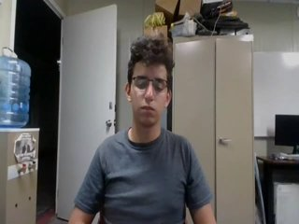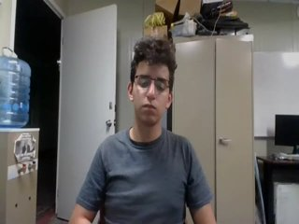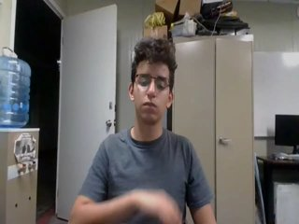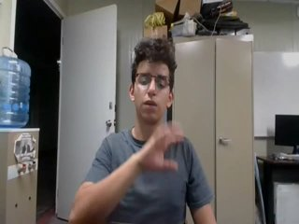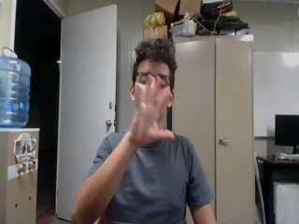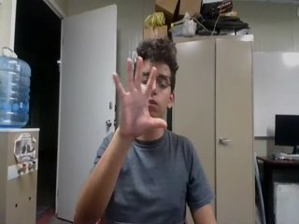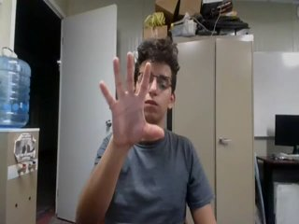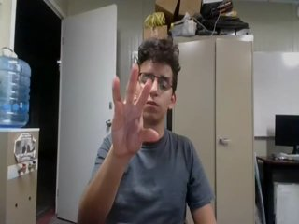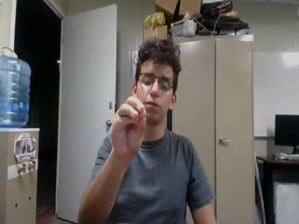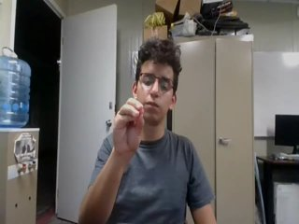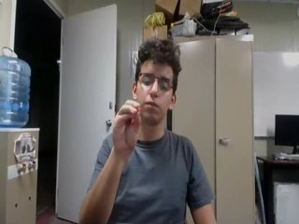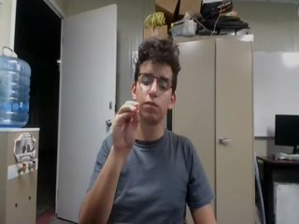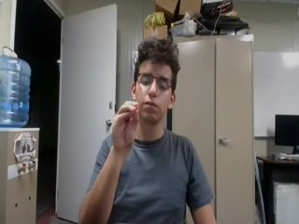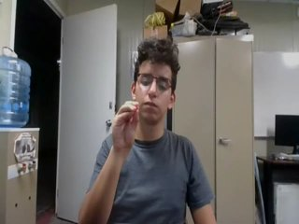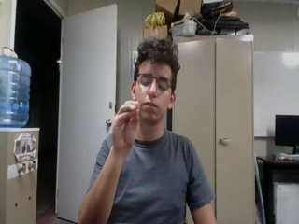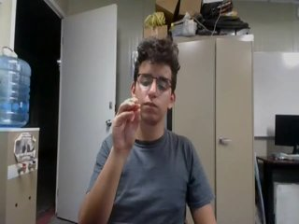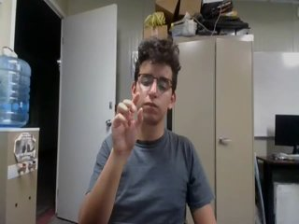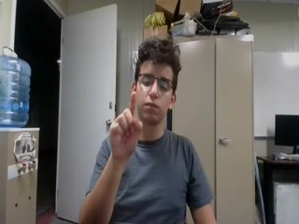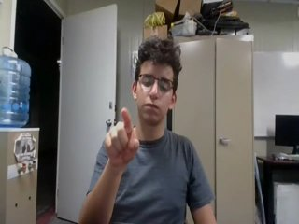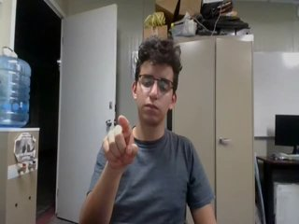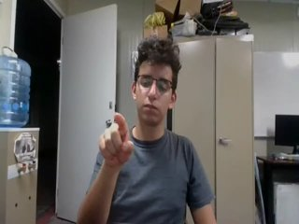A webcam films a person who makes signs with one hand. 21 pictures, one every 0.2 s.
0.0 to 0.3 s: Non-gesture.
0.4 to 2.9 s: Zoom out.
3.0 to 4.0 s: Pointing with one finger.
